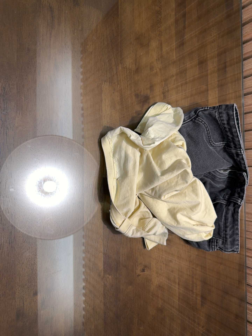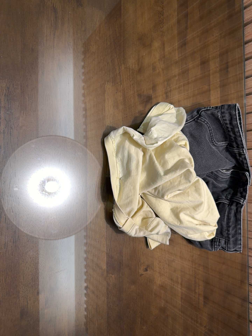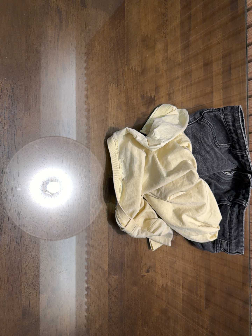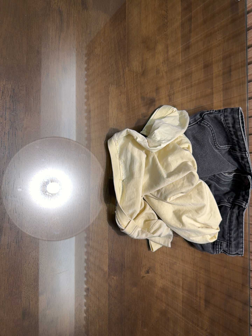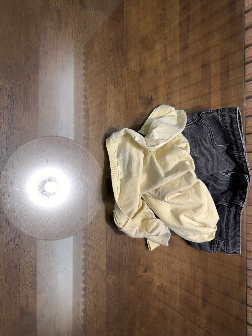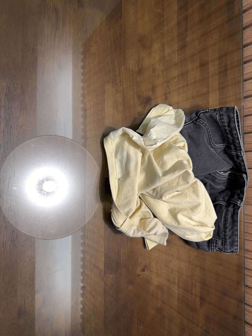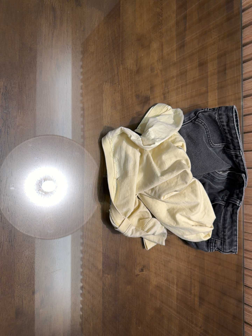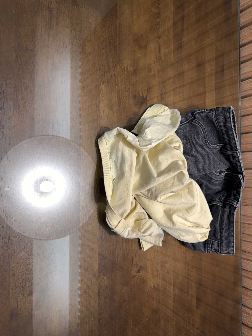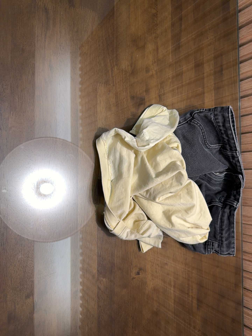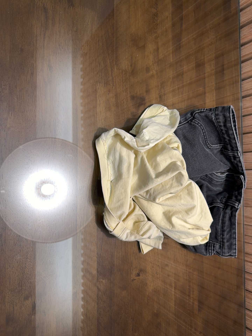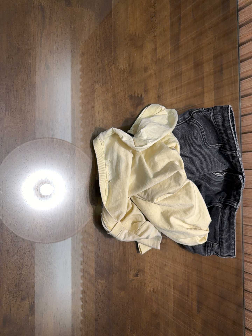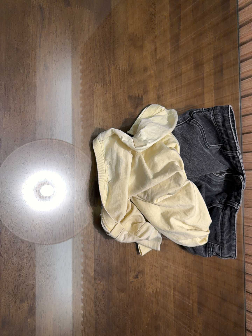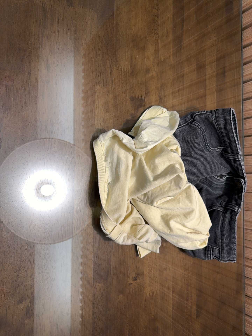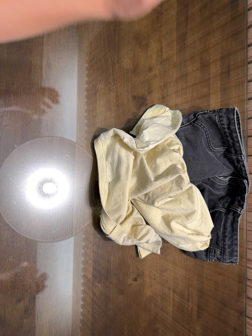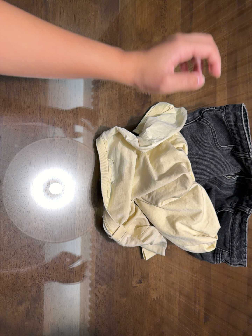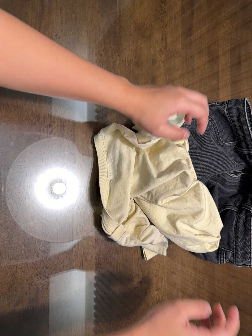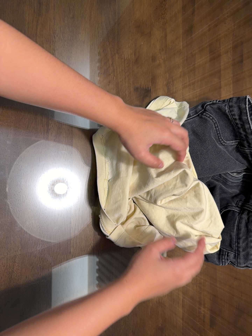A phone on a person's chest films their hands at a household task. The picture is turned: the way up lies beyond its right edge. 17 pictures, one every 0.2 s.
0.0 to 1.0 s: The camera keeps its place and its aim.
1.0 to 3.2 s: The camera travels to its right and forward, about 9 cm.
The film runs forward here.
